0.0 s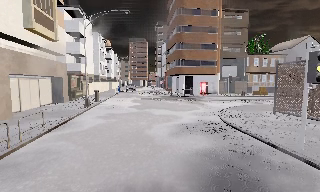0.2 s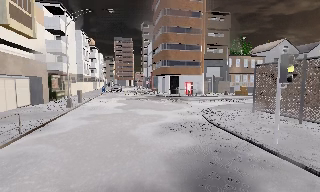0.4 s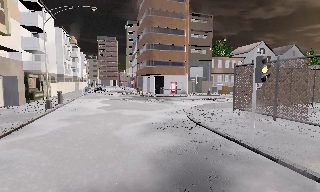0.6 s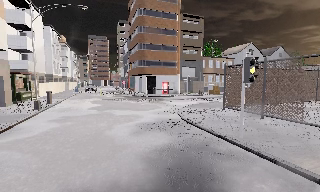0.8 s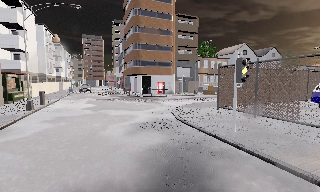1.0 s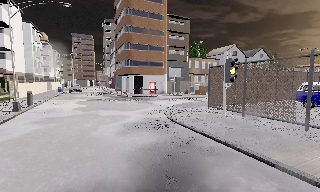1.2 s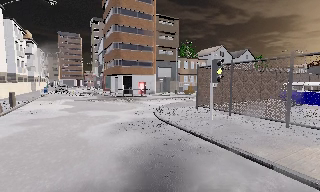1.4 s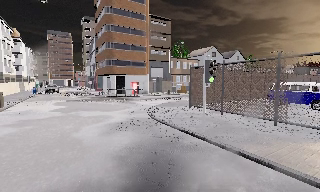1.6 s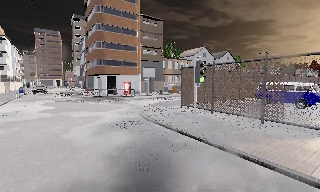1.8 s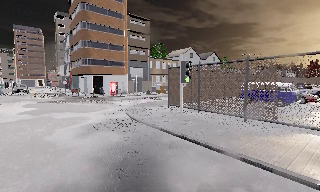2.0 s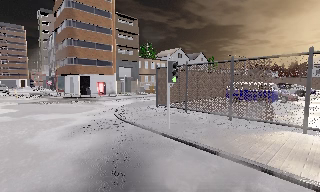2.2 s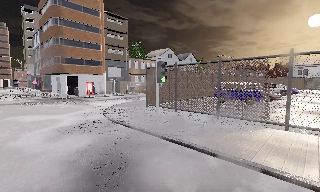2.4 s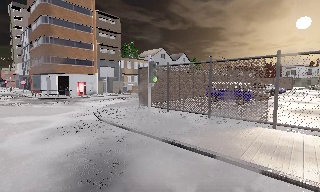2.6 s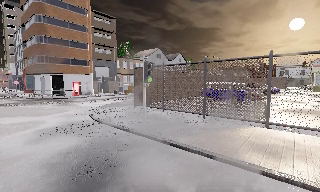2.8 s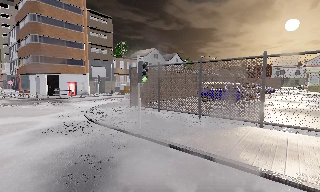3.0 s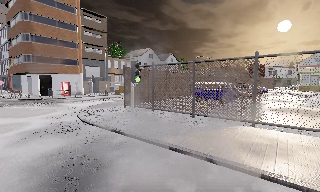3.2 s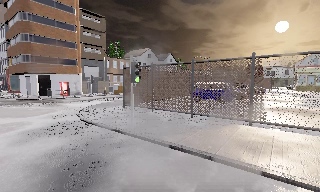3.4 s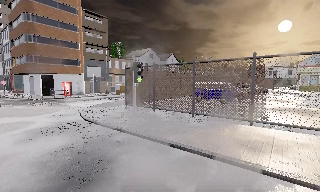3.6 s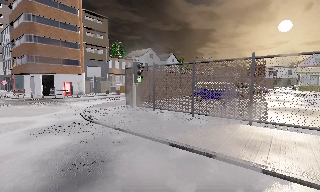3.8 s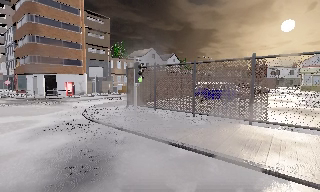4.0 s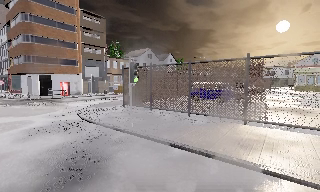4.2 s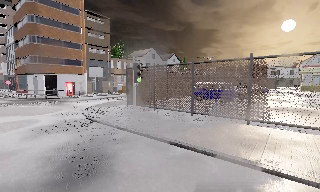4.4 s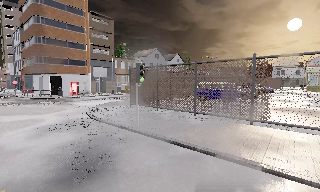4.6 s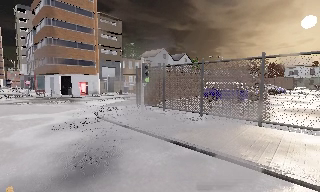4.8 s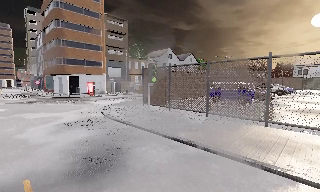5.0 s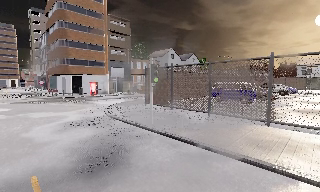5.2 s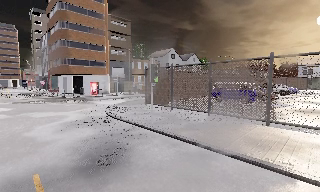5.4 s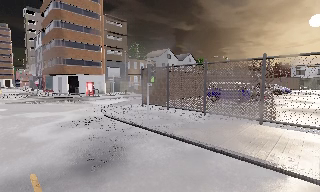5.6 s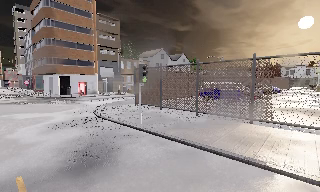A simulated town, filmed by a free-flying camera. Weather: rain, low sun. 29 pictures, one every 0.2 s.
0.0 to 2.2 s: The scene slides to the left, as the camera pans about 40 degrees to its right. It travels backward, about 0.5 m.
2.2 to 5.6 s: The camera travels backward and to its right, about 1 m, so what stands in front gets smaller.
The film runs backward here.
